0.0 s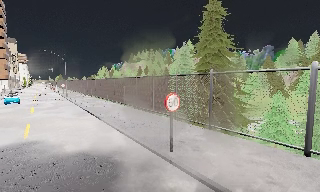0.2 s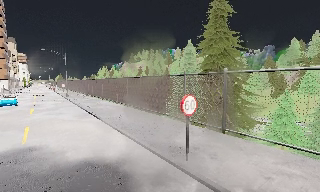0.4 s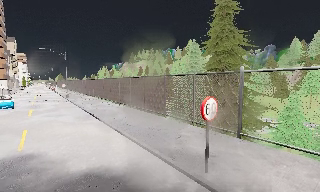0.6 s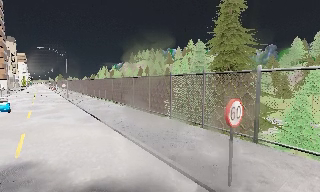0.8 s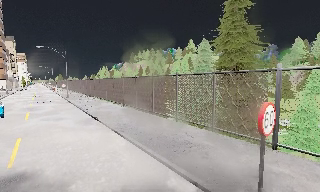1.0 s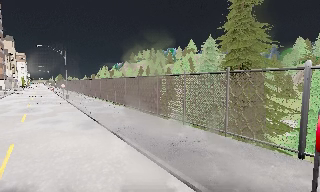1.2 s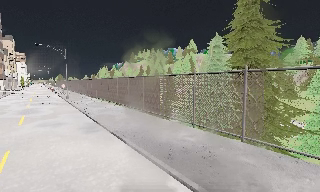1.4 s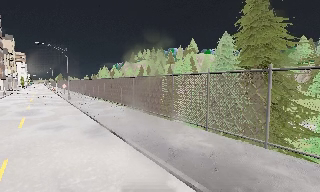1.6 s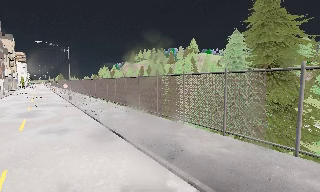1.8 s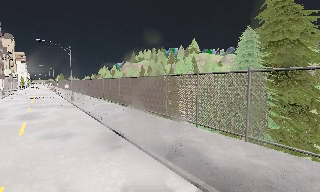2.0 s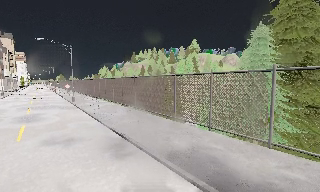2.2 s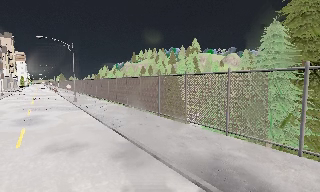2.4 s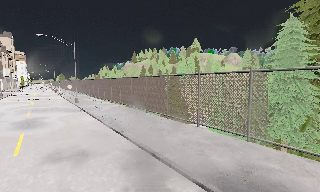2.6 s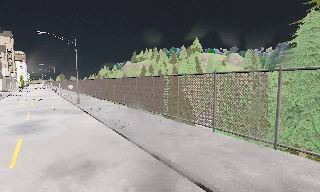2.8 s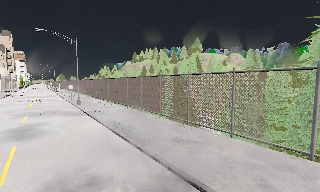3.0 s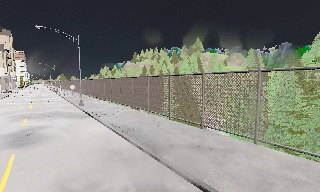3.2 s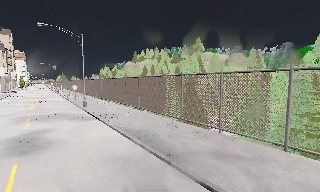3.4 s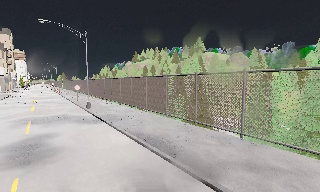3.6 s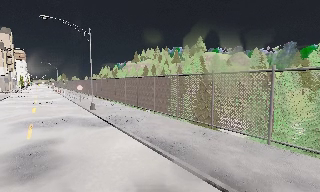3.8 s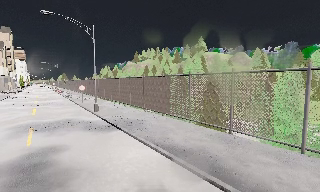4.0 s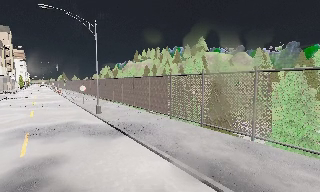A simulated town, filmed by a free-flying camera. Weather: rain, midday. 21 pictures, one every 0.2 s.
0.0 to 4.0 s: The camera travels forward and to its left, about 19 m, so what stands in front looms larger.
The film runs forward here.
